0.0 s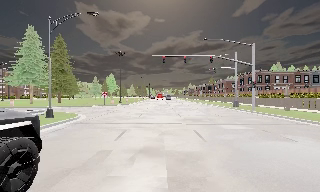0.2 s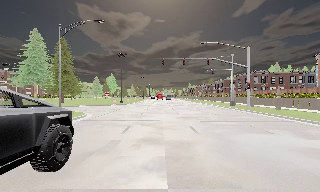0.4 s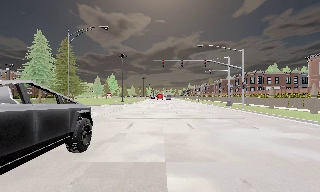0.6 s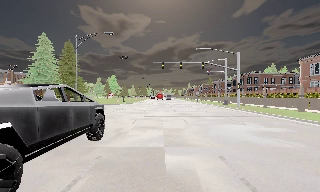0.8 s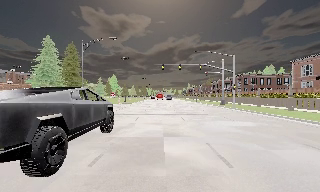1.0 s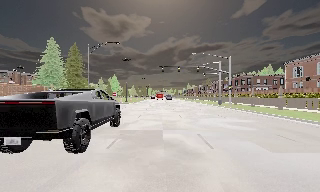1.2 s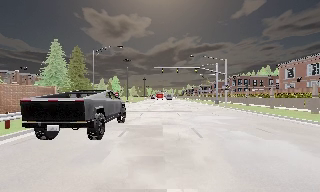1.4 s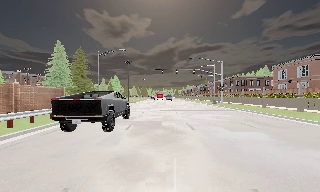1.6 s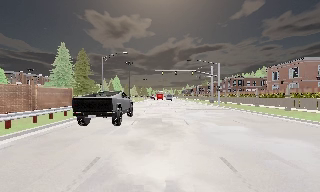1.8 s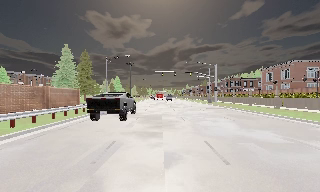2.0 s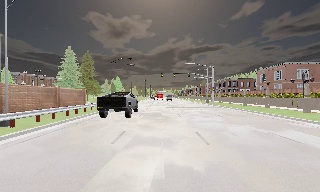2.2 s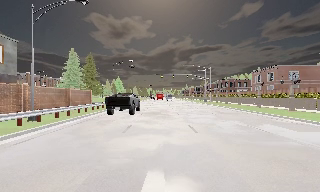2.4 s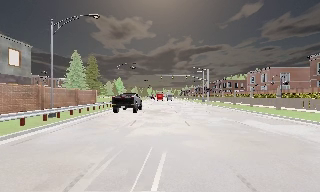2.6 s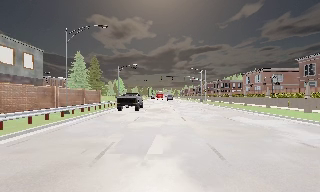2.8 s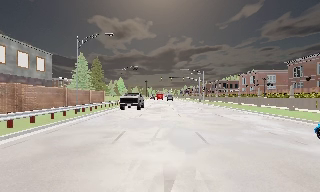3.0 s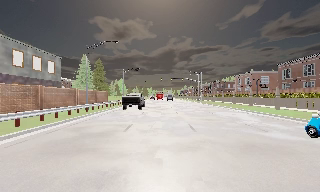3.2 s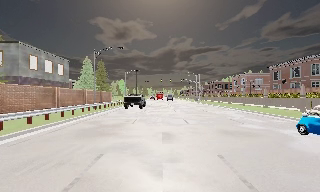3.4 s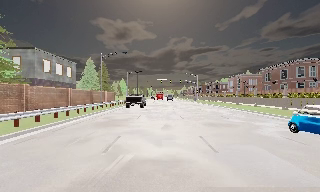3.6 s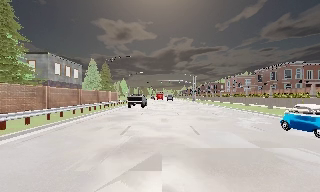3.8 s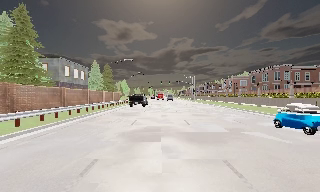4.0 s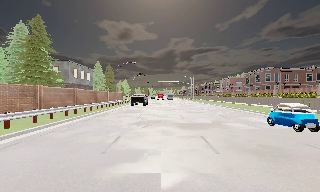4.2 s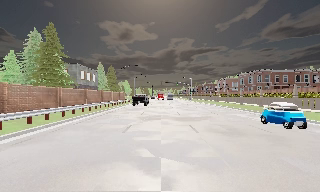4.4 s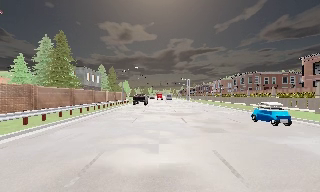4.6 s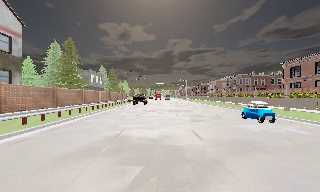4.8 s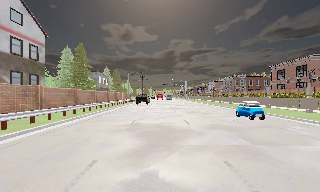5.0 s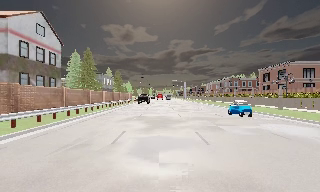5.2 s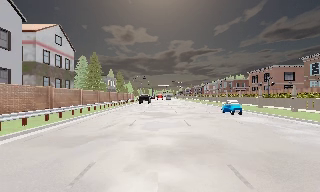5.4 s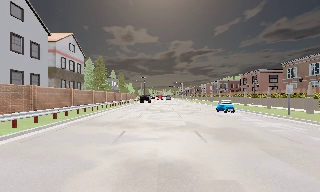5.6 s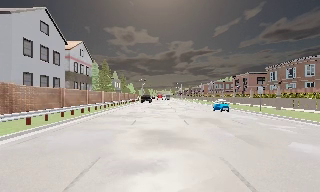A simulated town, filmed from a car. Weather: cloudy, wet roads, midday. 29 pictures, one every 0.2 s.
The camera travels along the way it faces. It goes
backward.
0.0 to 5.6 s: The camera travels backward, about 60 m, so what stands in front gets smaller. It gains speed.
The film runs backward here.
